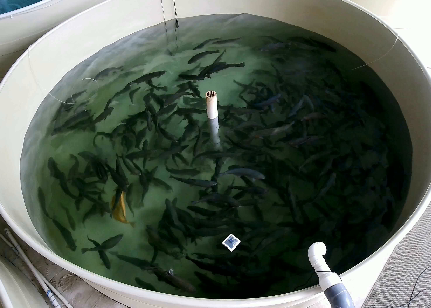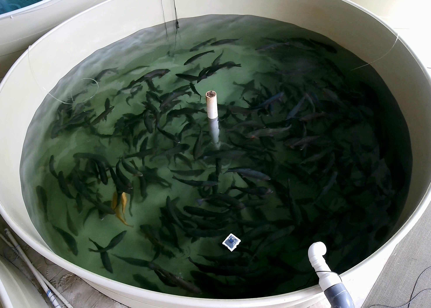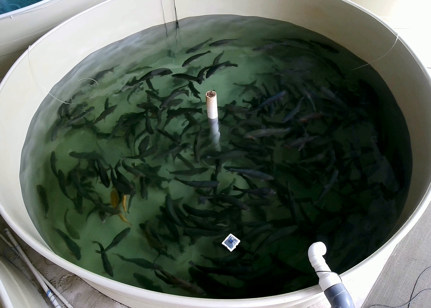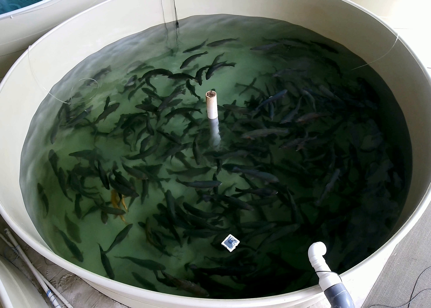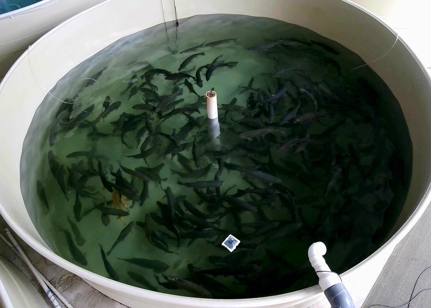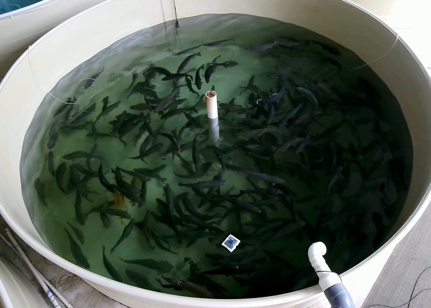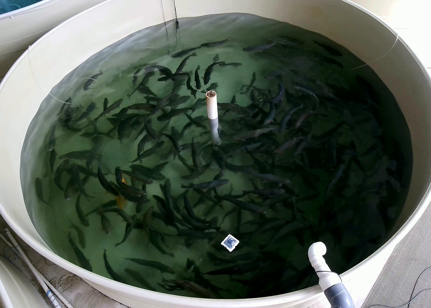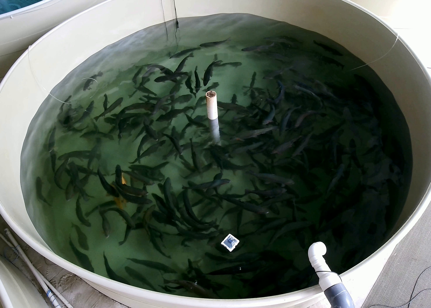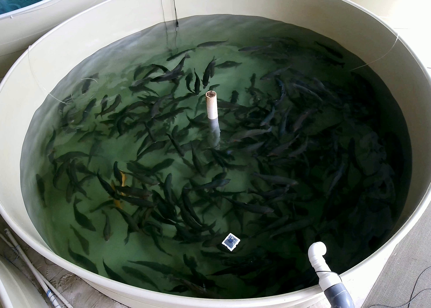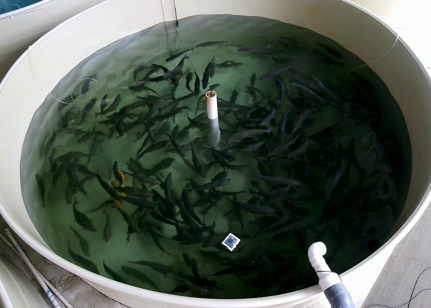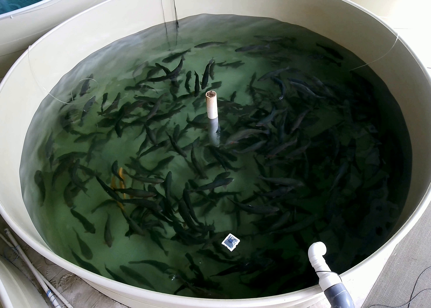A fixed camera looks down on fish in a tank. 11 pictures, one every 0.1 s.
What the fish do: Foraging.
